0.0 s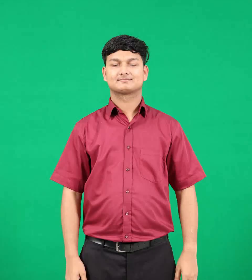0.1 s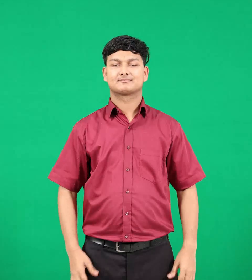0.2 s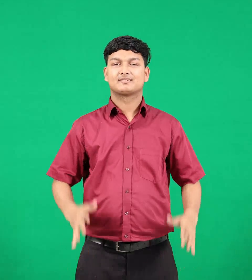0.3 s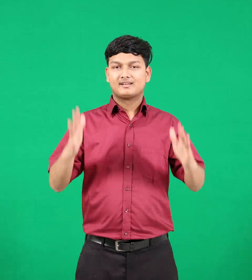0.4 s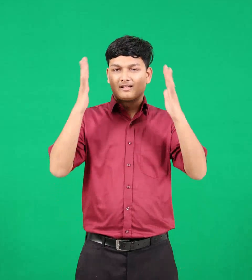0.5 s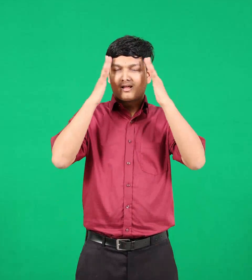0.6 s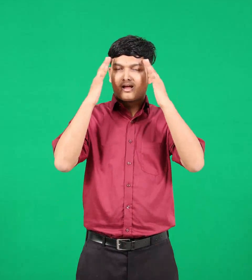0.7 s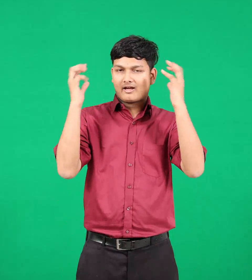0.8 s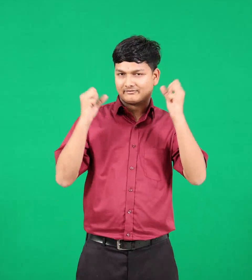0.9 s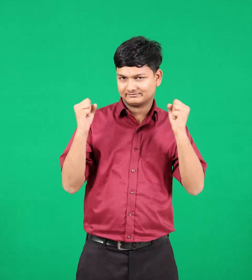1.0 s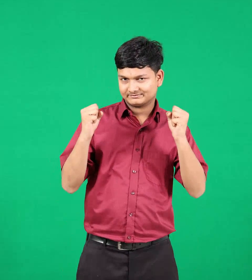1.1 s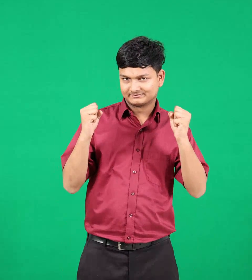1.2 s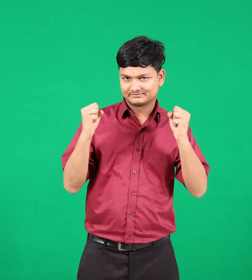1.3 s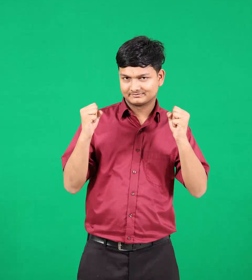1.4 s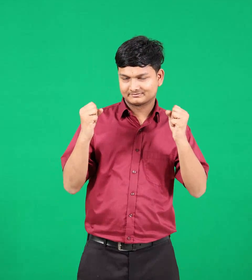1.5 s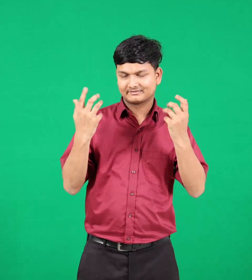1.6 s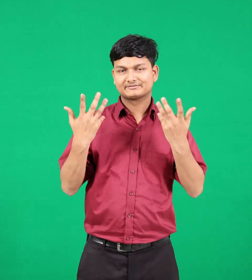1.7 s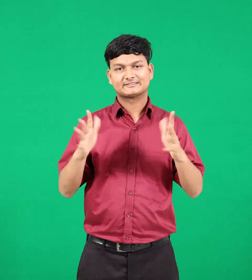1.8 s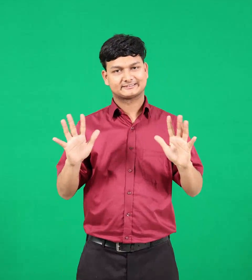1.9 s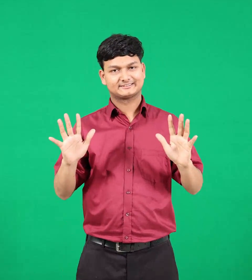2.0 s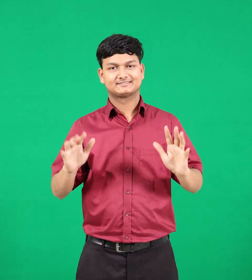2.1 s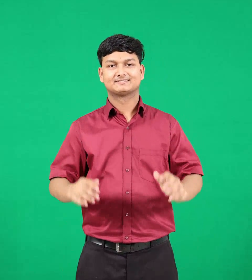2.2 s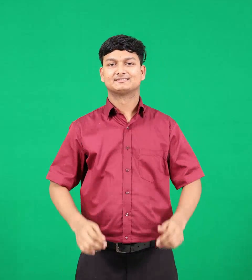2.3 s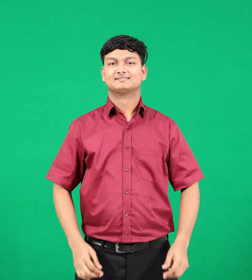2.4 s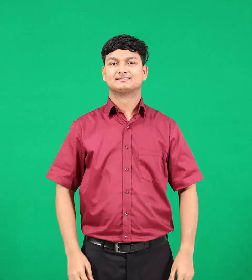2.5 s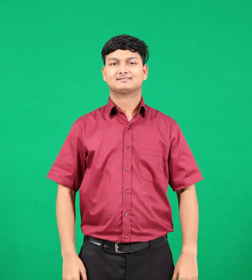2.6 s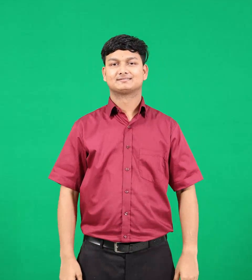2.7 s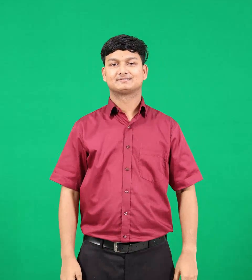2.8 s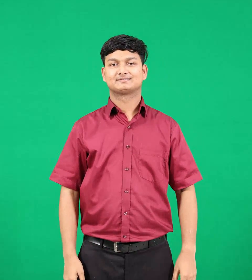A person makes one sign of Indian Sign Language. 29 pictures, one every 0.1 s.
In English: comforted
